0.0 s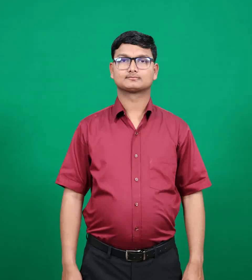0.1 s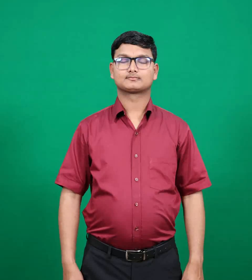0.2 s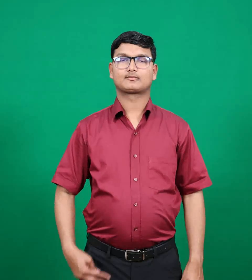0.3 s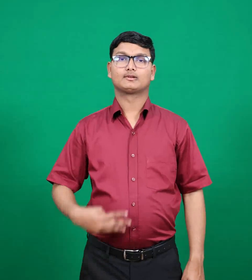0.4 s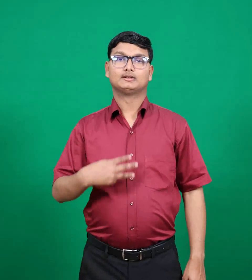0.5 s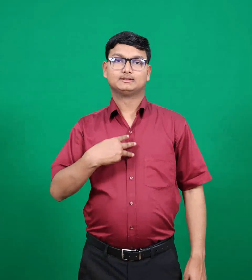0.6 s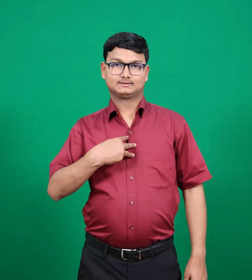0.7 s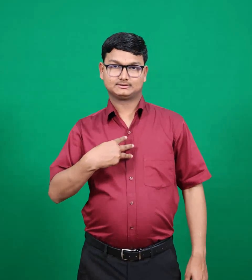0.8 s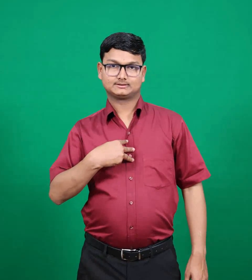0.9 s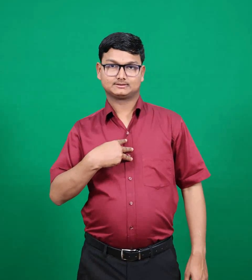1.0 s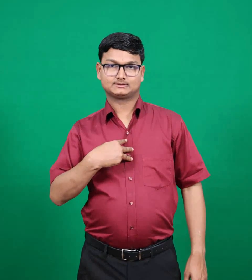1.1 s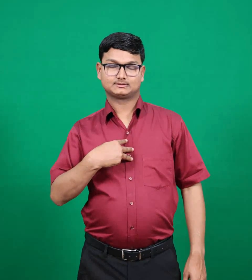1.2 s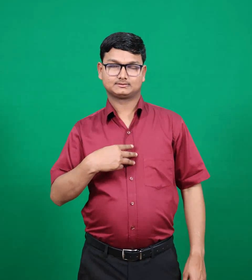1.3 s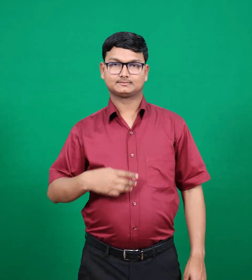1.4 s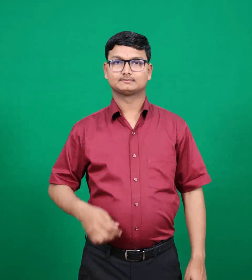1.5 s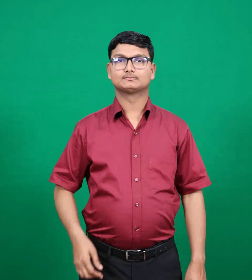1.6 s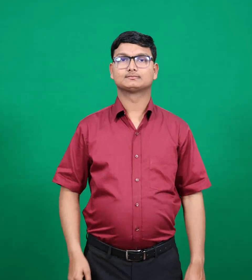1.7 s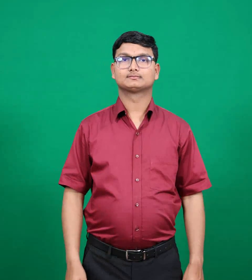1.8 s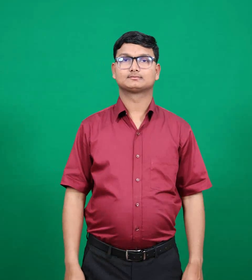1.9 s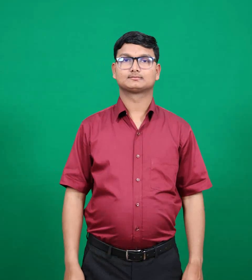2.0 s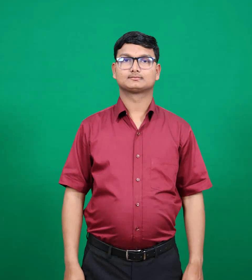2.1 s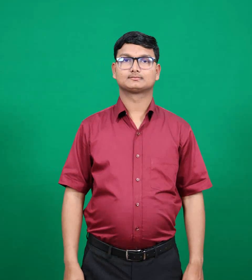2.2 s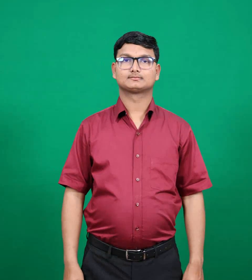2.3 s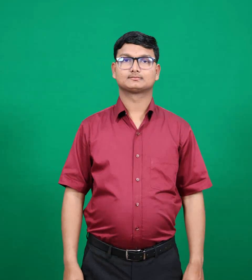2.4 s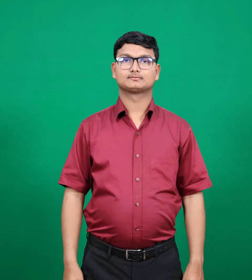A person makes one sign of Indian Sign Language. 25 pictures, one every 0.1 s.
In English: rephidim
